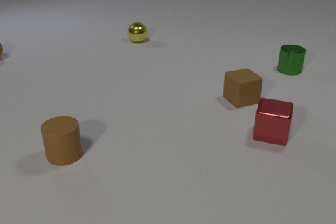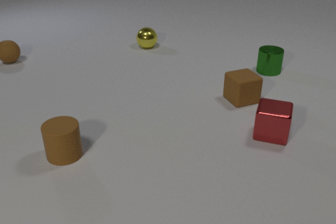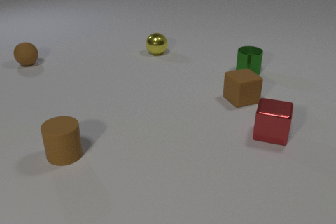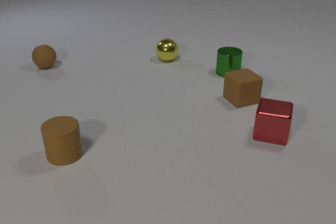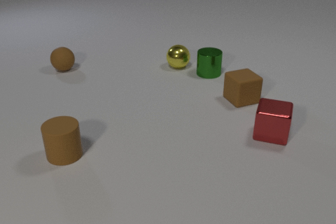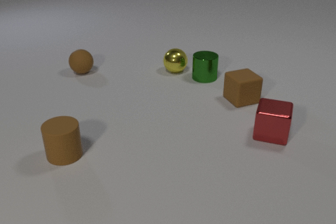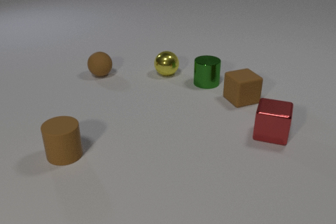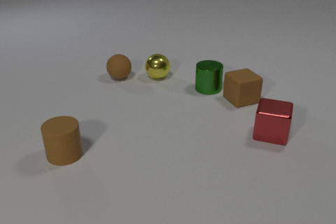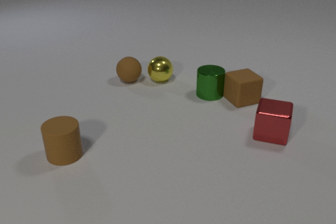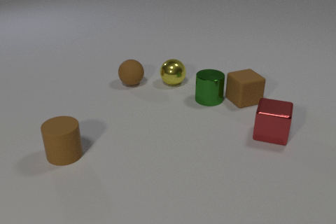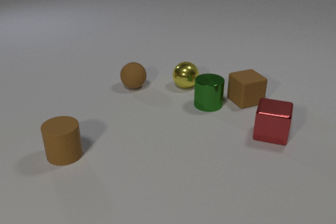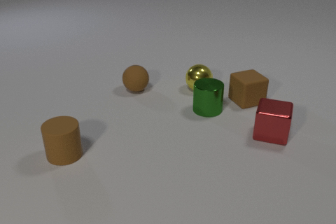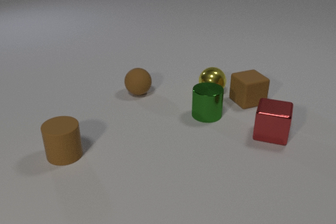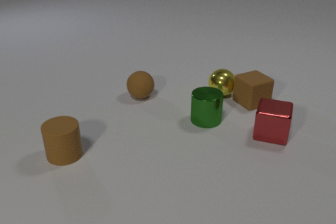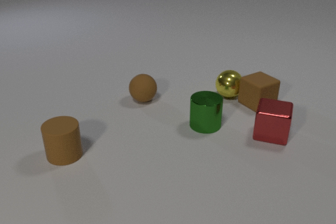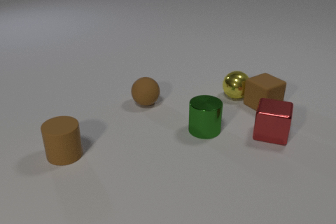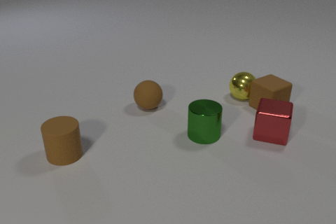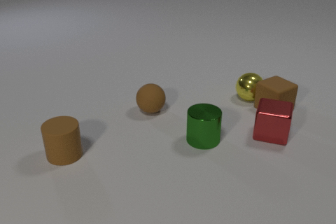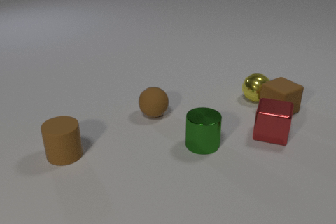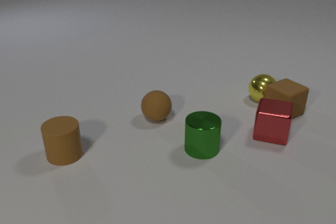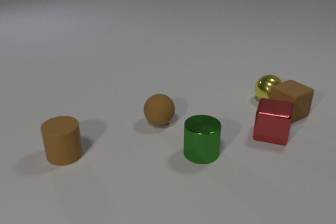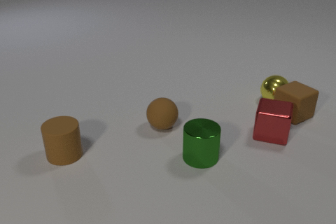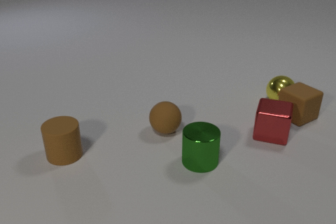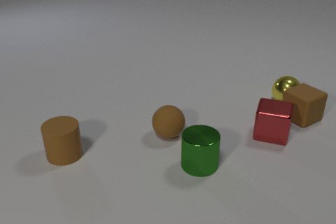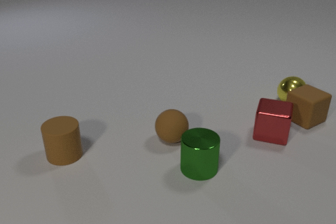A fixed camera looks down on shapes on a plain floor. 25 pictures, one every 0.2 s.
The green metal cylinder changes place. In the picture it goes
toward the camera.
0.0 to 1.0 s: The yellow metal sphere rolls toward the camera and to the right. The green metal cylinder slides to the left and toward the camera. The brown rubber sphere rolls to the right and toward the camera. The yellow metal sphere and the green metal cylinder collide.
1.0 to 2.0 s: The yellow metal sphere rolls toward the camera. The green metal cylinder slides toward the camera. The brown rubber sphere rolls to the right and toward the camera. The yellow metal sphere and the brown rubber sphere collide. The green metal cylinder and the brown rubber cube collide.
2.0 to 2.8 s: The yellow metal sphere rolls to the right. The green metal cylinder slides toward the camera. The brown rubber sphere rolls toward the camera. The brown rubber cube slides to the right. The yellow metal sphere and the brown rubber cube collide.
2.8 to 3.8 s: The yellow metal sphere rolls to the right. The green metal cylinder slides toward the camera. The brown rubber sphere rolls toward the camera. The brown rubber cube slides to the right.
3.8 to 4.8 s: The yellow metal sphere rolls to the right. The green metal cylinder slides toward the camera. The brown rubber sphere rolls toward the camera. The brown rubber cube slides to the right.
What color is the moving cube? brown.
How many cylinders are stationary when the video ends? 1.
How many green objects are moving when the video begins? 1.
